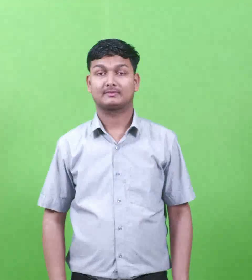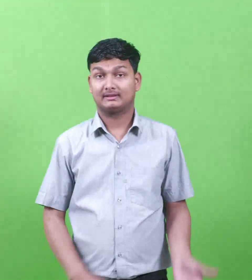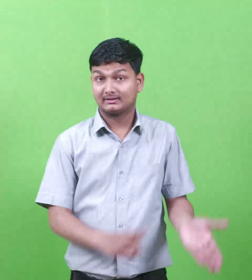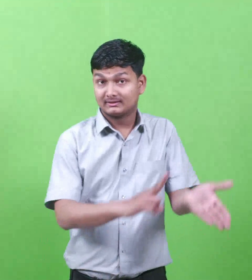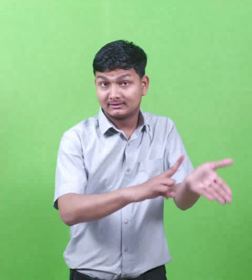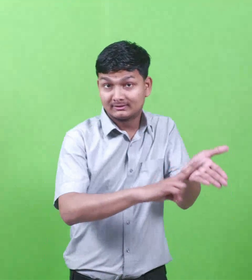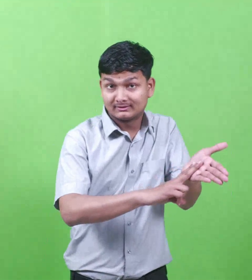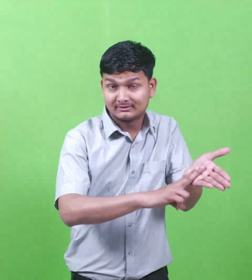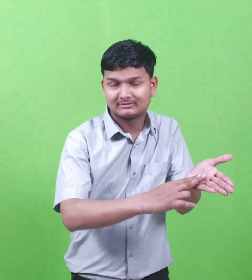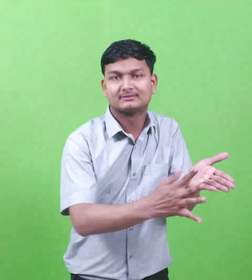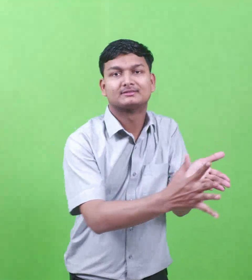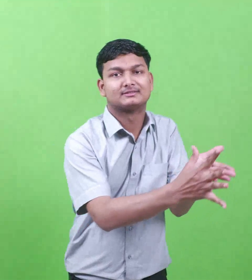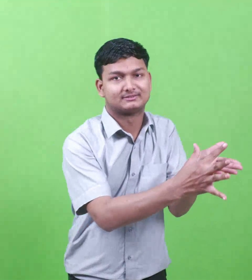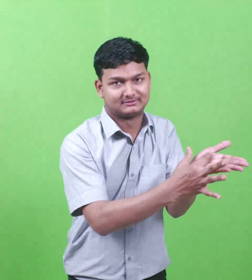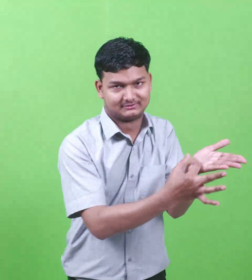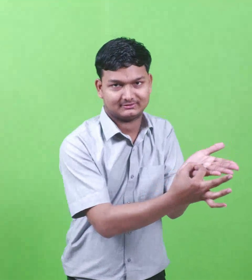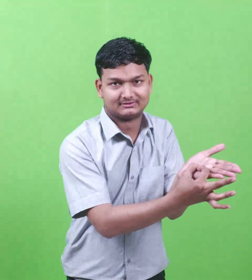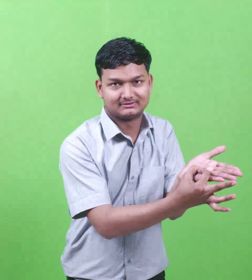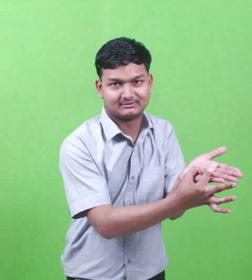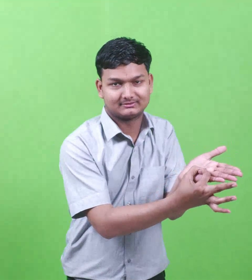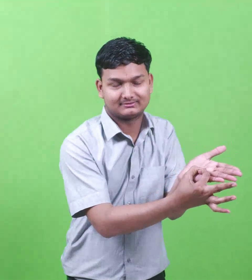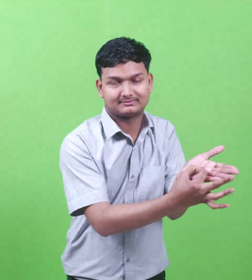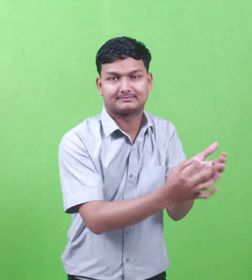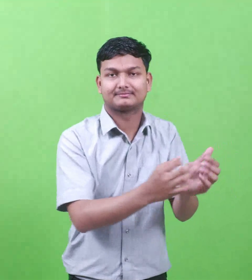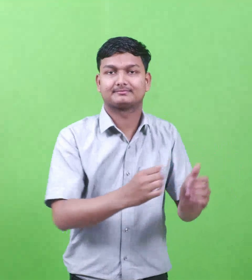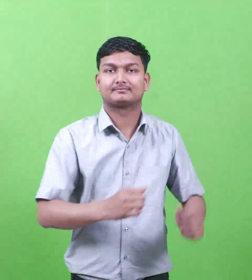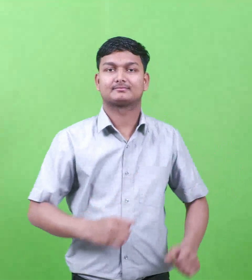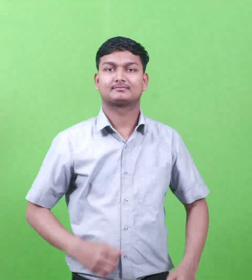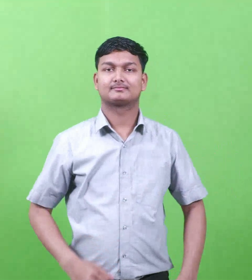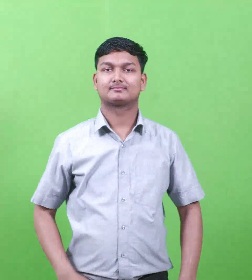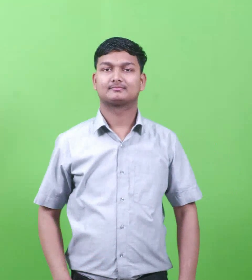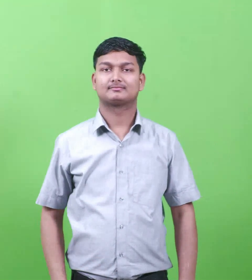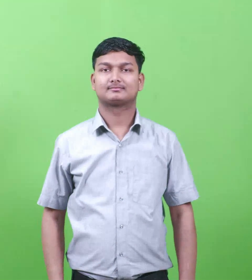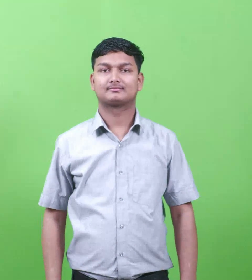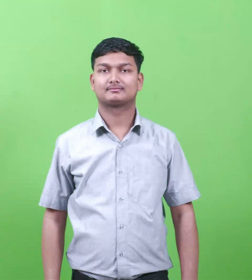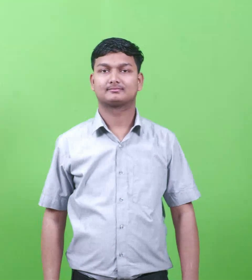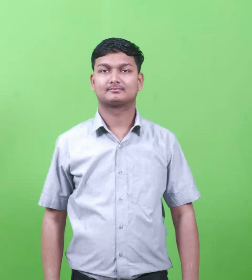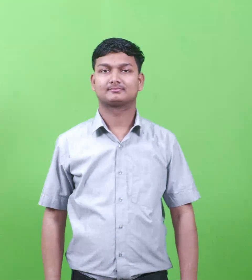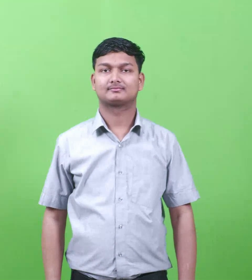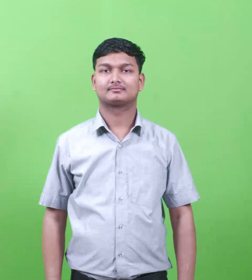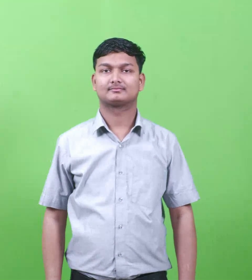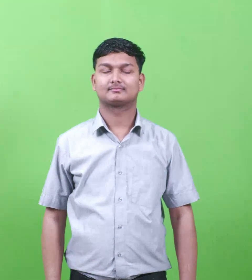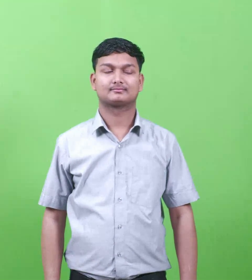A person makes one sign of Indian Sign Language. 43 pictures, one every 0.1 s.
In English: nain
